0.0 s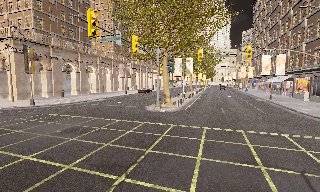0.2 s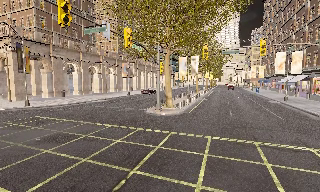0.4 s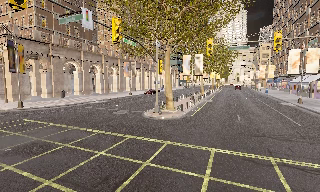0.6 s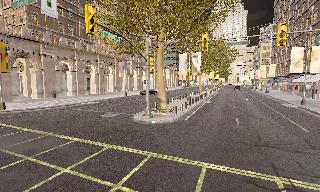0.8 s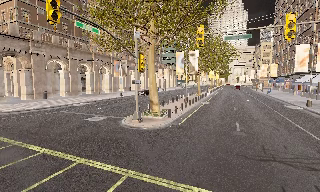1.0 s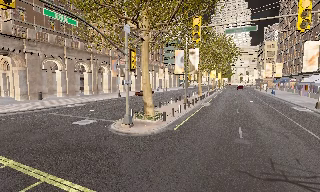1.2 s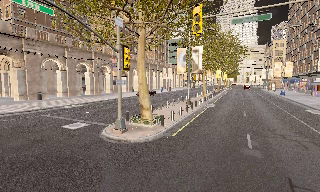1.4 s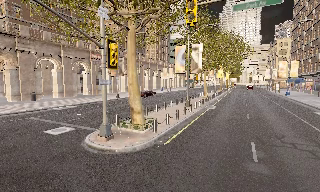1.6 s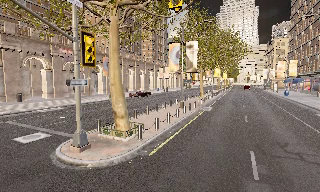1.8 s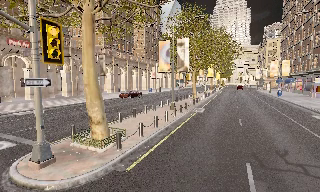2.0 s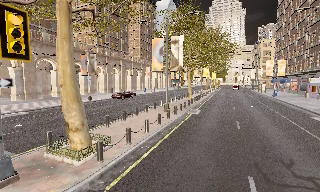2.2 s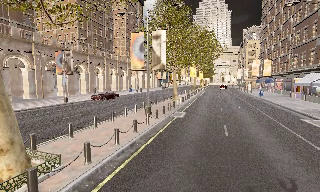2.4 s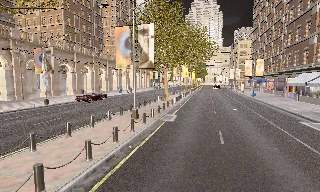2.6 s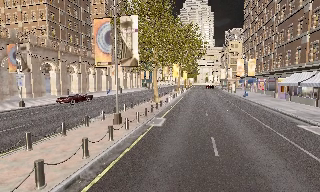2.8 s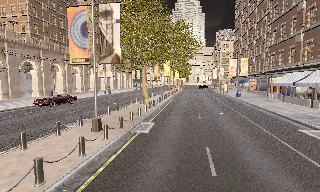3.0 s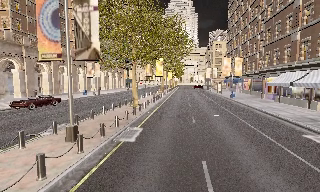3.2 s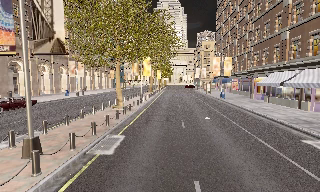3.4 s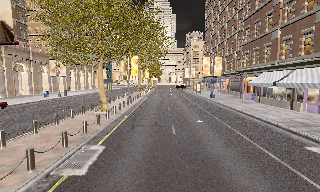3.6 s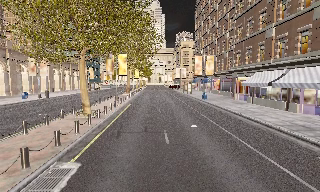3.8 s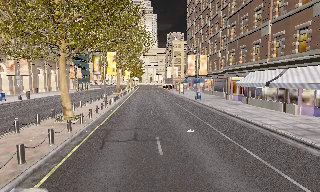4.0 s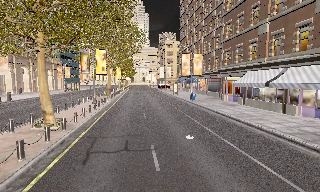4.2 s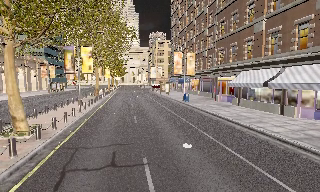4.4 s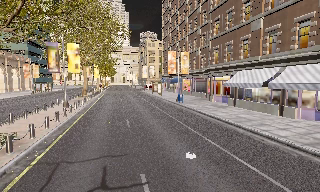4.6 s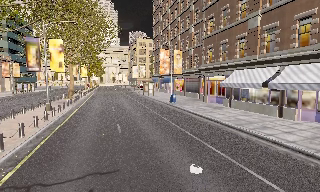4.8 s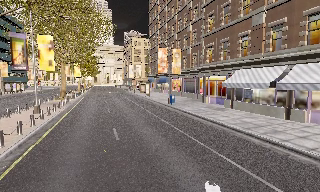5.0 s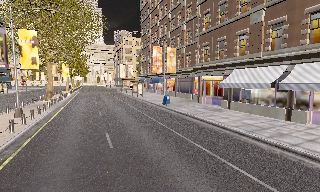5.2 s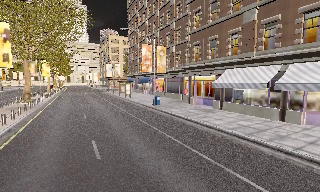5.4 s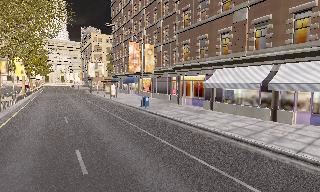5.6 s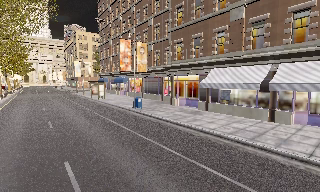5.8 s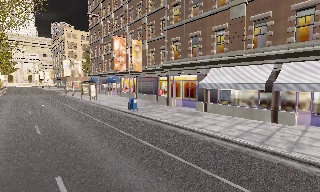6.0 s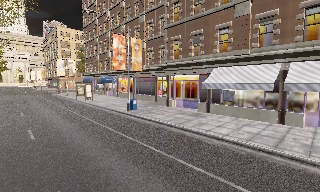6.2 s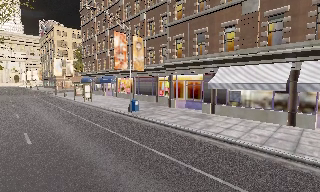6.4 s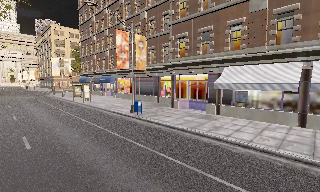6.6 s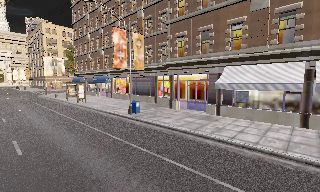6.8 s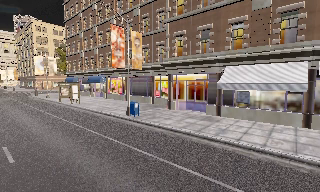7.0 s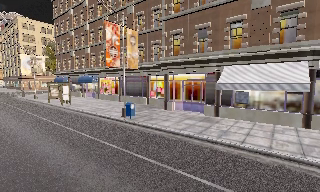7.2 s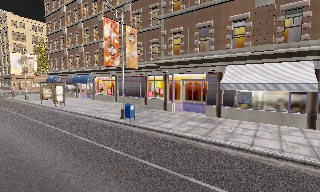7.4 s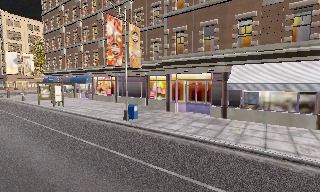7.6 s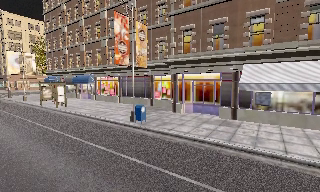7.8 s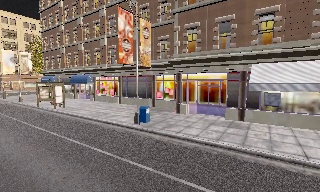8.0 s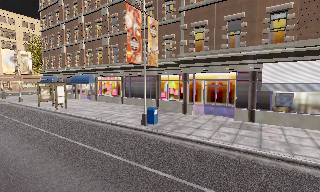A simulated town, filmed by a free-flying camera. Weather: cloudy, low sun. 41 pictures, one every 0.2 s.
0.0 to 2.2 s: The camera travels forward and to its right, about 14 m, so what stands in front looms larger.
2.2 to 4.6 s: The scene slides to the left, as the camera pans about 40 degrees to its right. It travels forward, about 14 m.
4.6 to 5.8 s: The camera pans to its right, which is clockwise from overhead, by about 25 degrees. It travels forward and to its left, about 5 m, so what stands in front looms larger.
5.8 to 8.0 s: The camera pans to its right, which is clockwise from overhead, by about 15 degrees. It travels to its left and forward, about 7 m.
The film runs forward here.
